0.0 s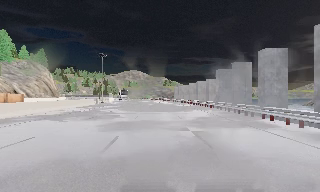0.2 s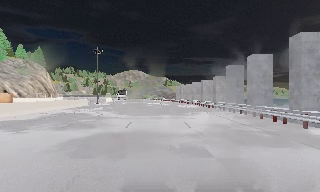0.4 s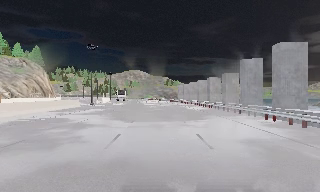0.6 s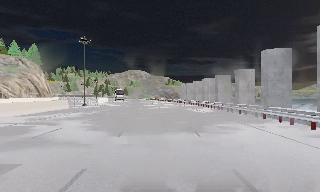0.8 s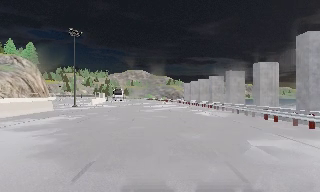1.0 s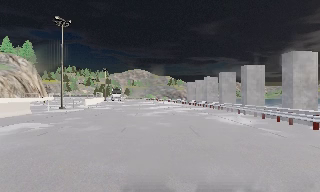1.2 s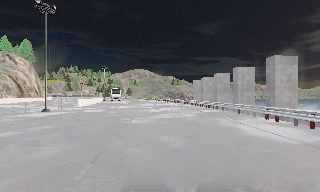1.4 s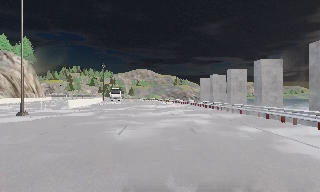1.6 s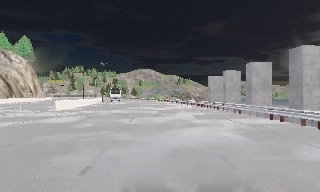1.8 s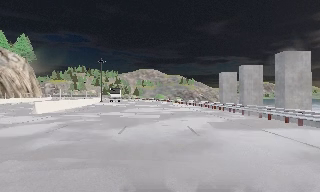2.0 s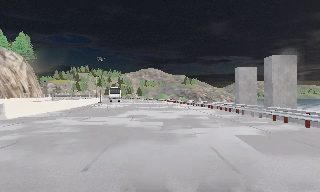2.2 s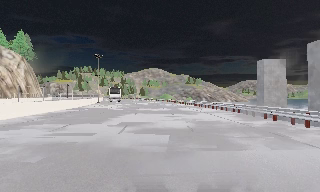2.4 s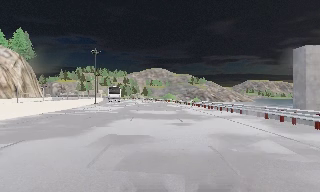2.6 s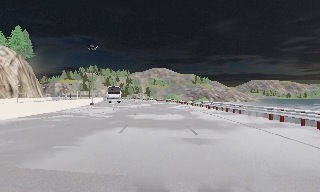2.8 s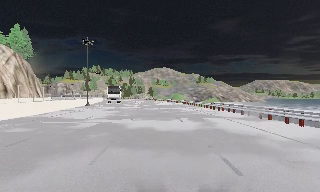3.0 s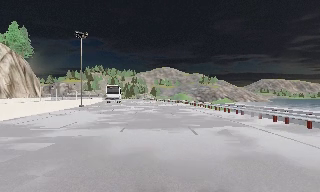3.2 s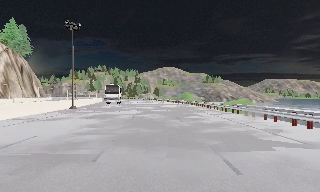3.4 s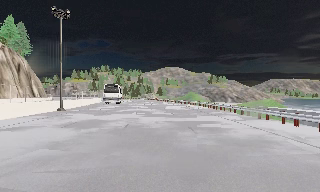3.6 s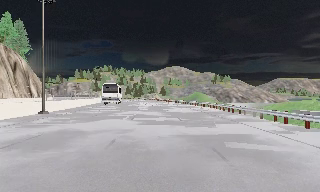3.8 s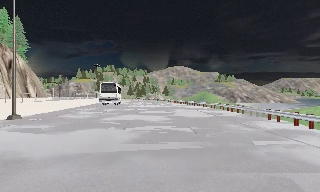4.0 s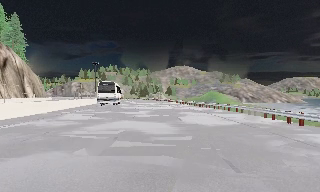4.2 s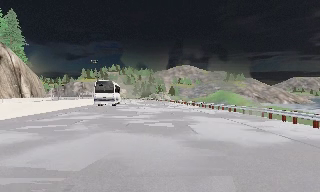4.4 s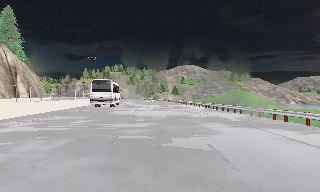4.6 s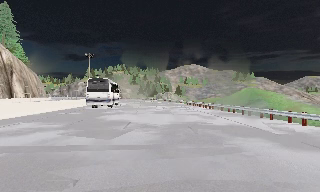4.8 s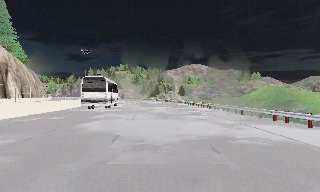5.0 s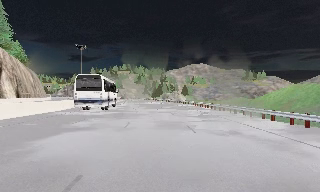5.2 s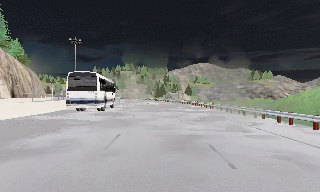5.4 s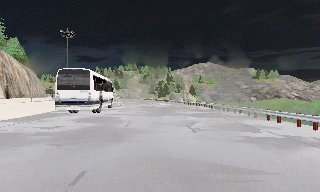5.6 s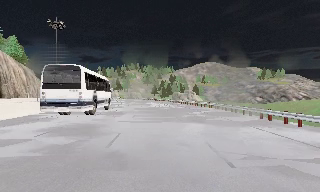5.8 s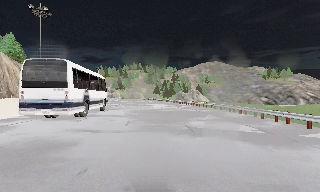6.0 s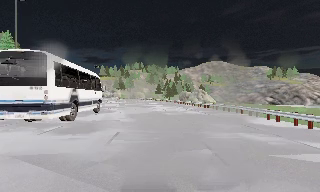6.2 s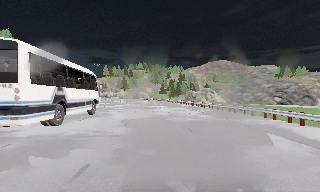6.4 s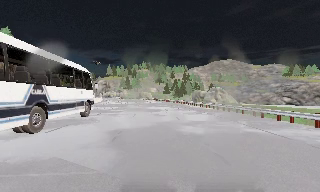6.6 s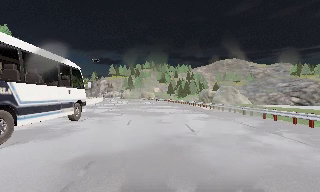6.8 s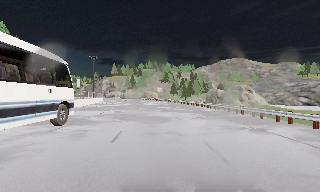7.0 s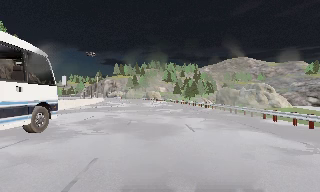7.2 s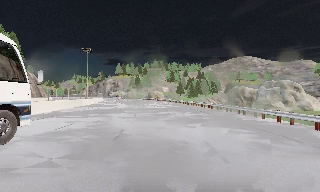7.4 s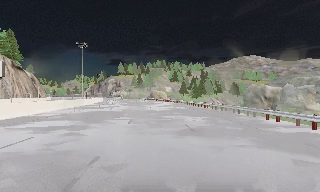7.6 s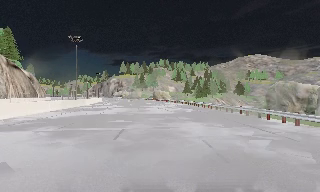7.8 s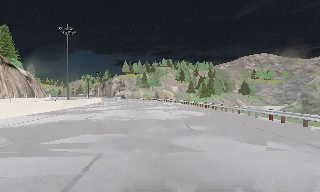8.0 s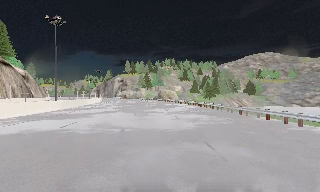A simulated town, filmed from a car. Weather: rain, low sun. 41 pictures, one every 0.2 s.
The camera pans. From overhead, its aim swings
counterclockwise.
The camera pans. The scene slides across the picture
to the right.
0.0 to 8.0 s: The camera pans to its left, which is counterclockwise from overhead, by about 40 degrees. It travels forward, about 145 m.
The film runs forward here.
